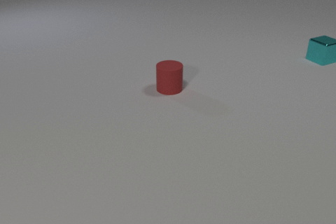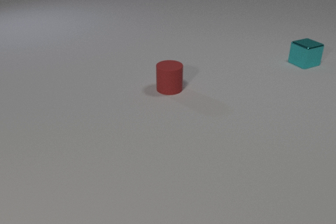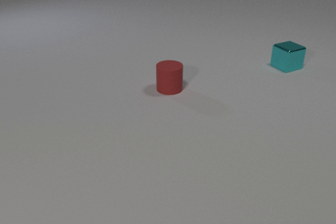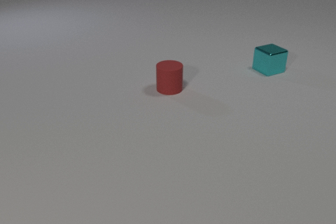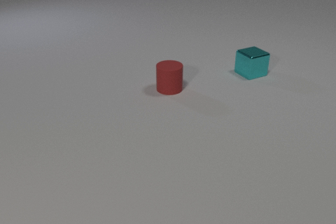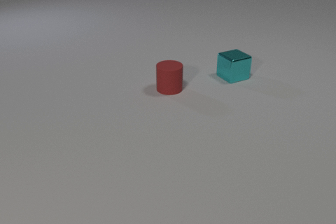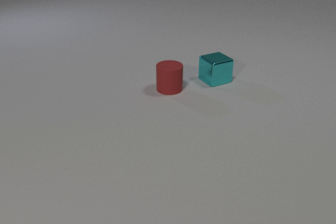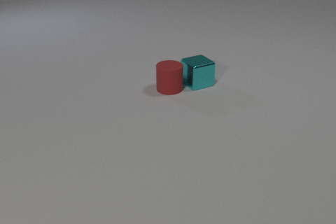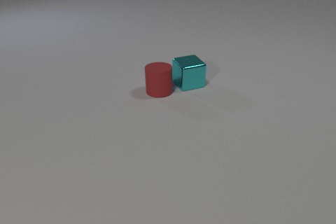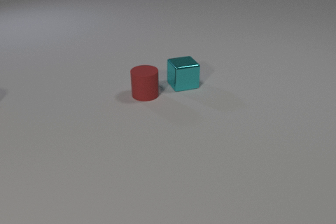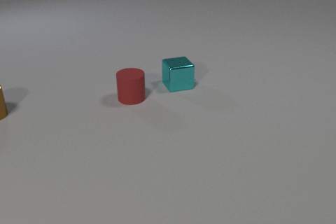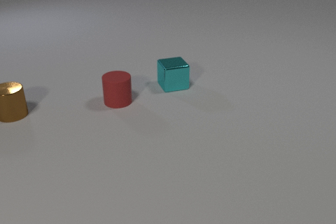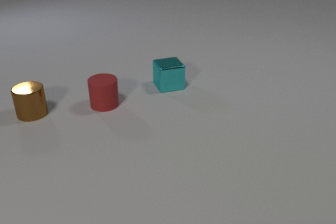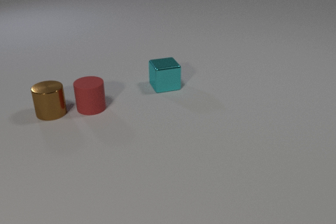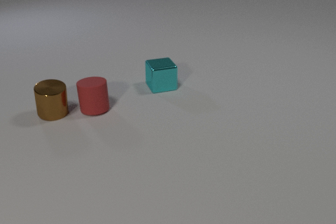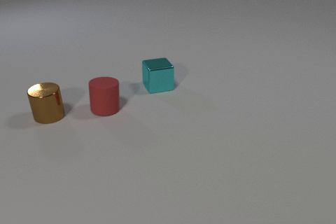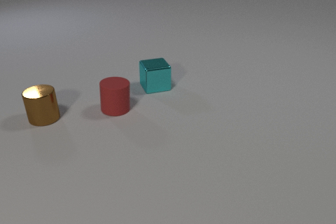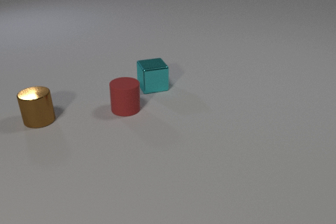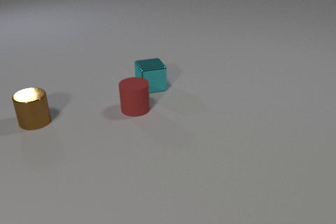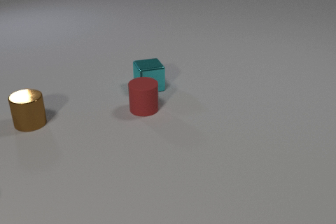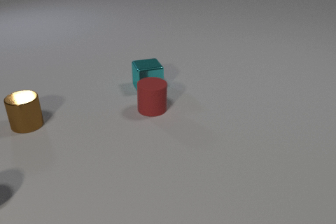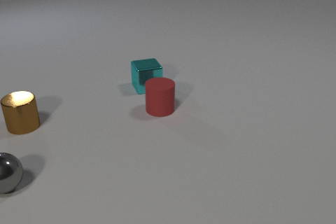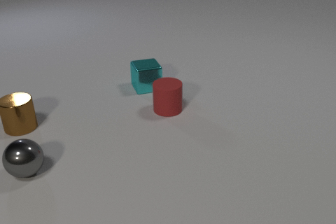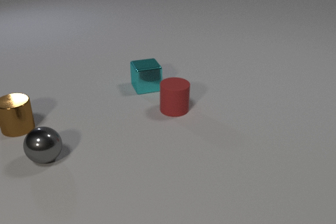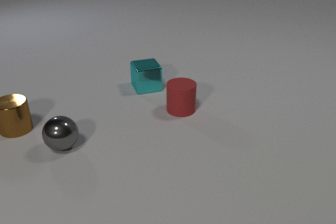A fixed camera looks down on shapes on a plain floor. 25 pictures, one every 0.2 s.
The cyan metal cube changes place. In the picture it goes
to the left.
0.0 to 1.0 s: The cyan metal cube slides to the left and toward the camera.
1.0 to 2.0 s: The cyan metal cube slides to the left and toward the camera. The red rubber cylinder slides to the left and toward the camera. The brown metal cylinder comes in at the left edge. The cyan metal cube and the red rubber cylinder collide.
2.0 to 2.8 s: The cyan metal cube slides to the left. The red rubber cylinder slides to the left and toward the camera. The brown metal cylinder slides to the right. The red rubber cylinder and the brown metal cylinder collide.
2.8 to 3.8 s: The cyan metal cube slides to the left. The red rubber cylinder slides to the right. The brown metal cylinder slides to the left and toward the camera.
3.8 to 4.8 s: The red rubber cylinder slides to the right. The gray metal sphere comes in at the left edge, rolls to the right and away from the camera. The brown metal cylinder slides to the left.
How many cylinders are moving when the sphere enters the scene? 2.
How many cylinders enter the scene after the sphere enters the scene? 0.
What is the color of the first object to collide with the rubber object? cyan.
